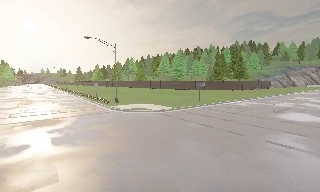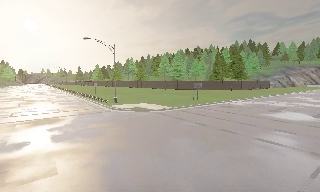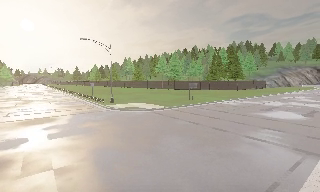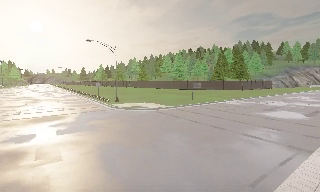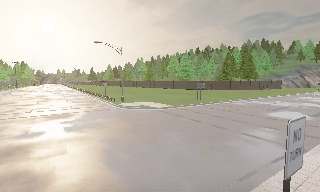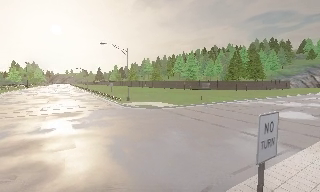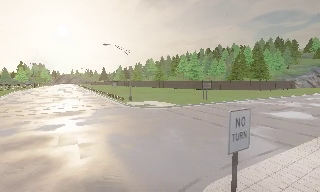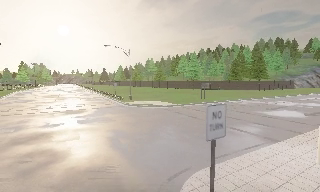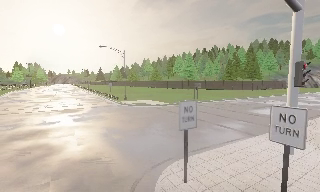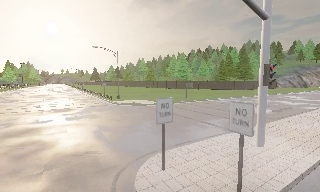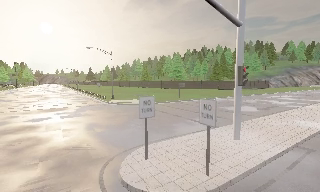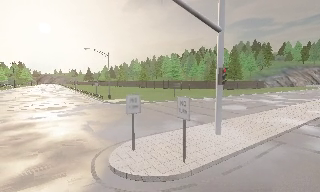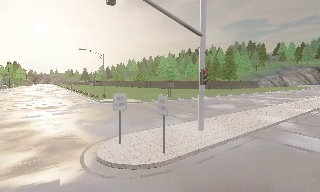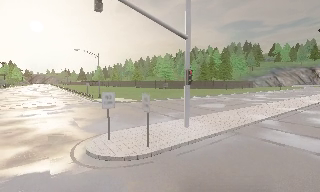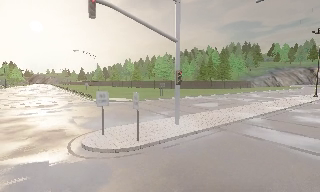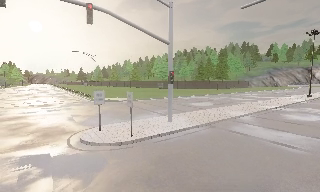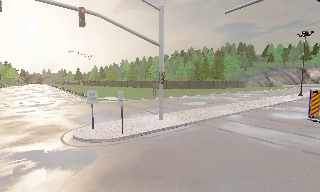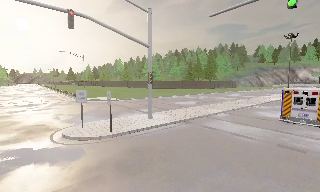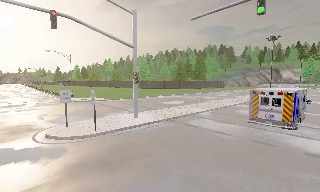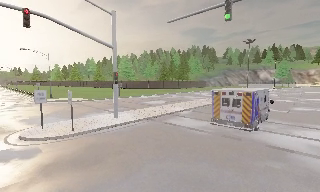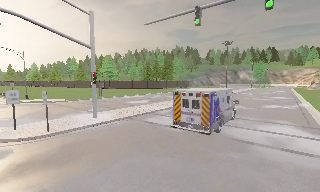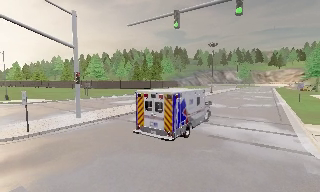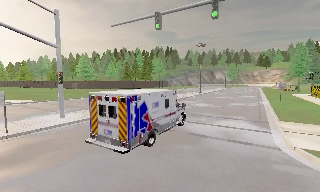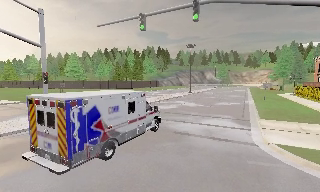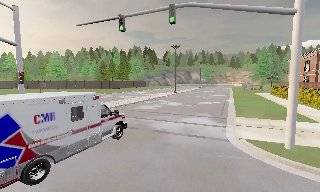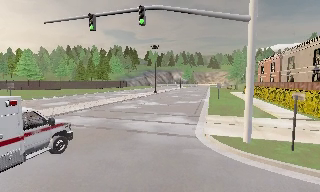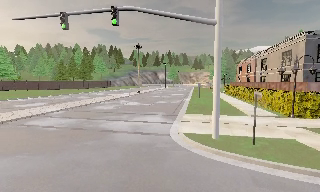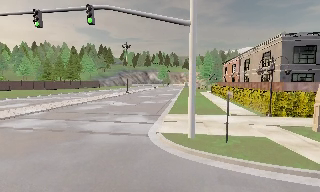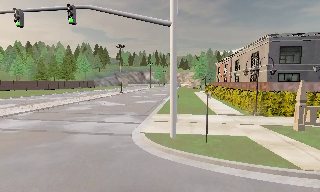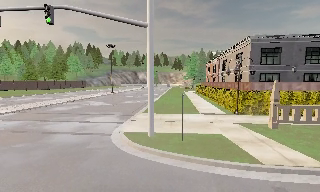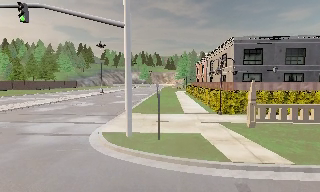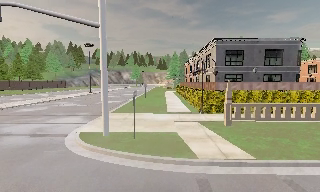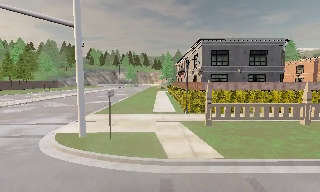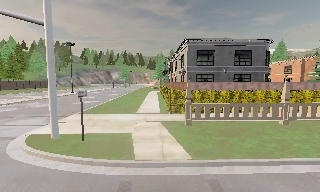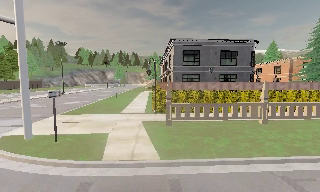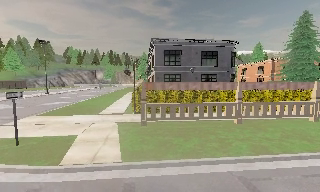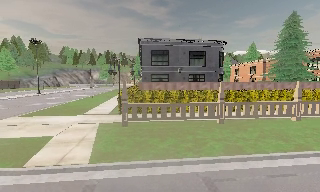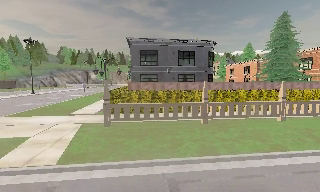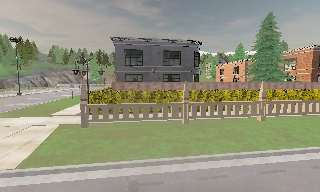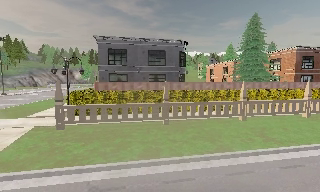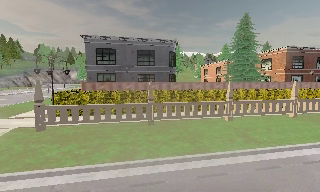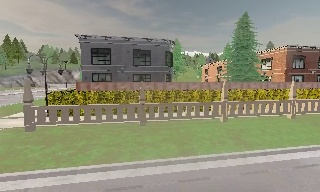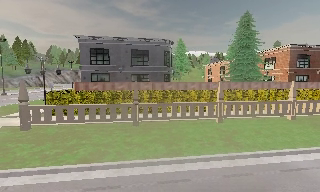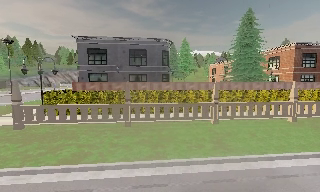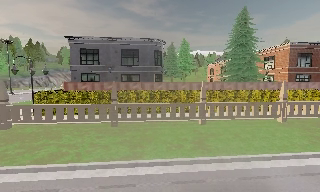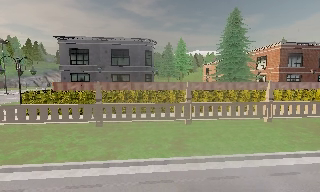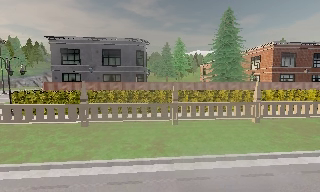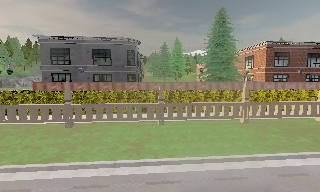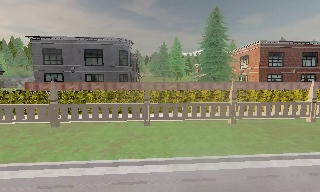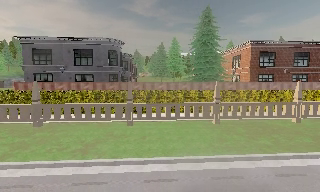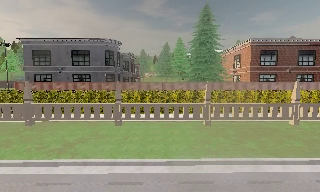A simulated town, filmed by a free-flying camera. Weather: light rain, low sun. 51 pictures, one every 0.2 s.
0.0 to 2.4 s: The camera travels backward and to its right, about 8 m, so what stands in front gets smaller. It gains speed.
2.4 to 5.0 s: The scene slides to the left, as the camera pans about 40 degrees to its right. It travels to its right and backward, about 8 m, so close, fixed things drift to the left.
5.0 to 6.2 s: The camera pans to its right, which is clockwise from overhead, by about 15 degrees. It travels to its right, about 4.5 m, so close, fixed things drift to the left.
6.2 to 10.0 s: The camera travels to its right, about 18 m, so close, fixed things drift to the left.
The film runs backward here.
